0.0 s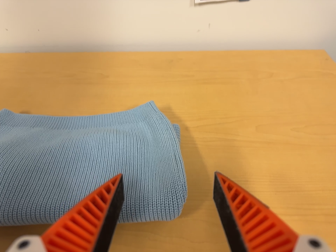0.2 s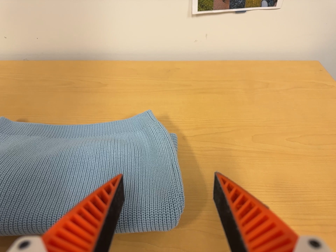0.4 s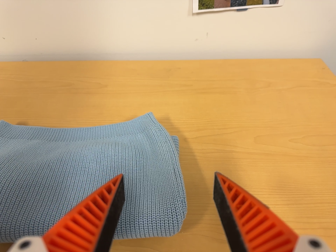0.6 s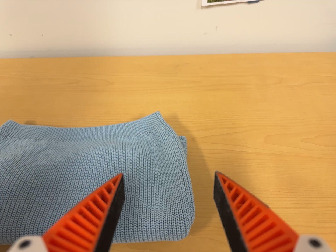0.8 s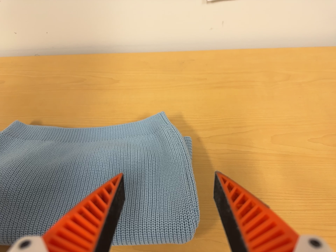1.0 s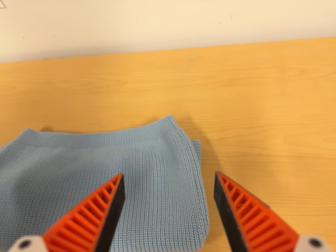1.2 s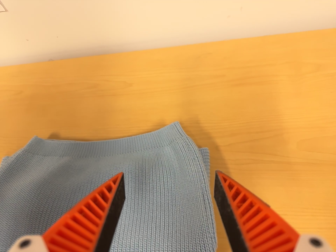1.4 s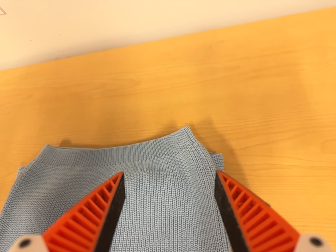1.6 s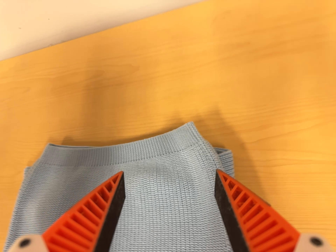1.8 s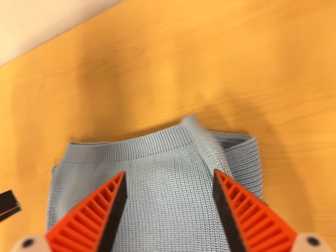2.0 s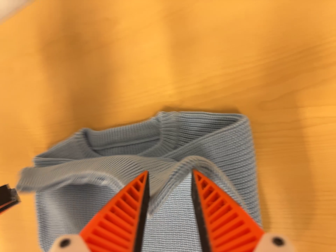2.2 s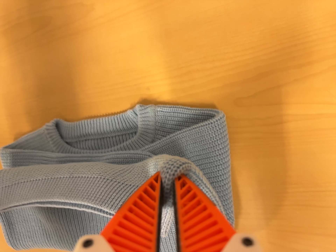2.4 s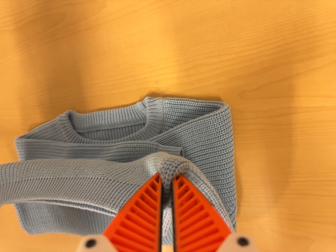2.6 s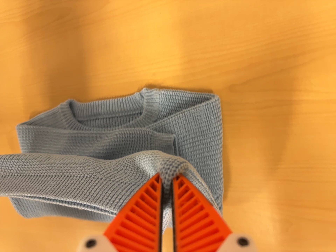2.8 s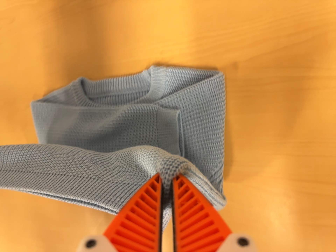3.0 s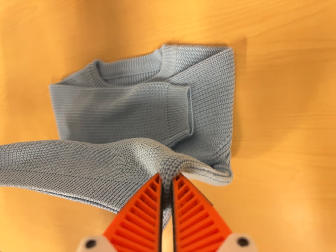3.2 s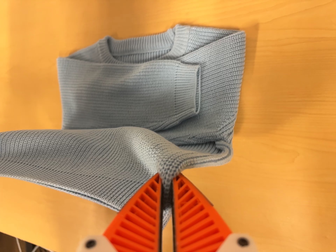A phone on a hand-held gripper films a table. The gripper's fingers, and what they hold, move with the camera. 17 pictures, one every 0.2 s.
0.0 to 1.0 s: The camera travels toward the top of its view, about 7 cm.
1.0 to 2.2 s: The camera pans to its left by about 10 degrees. It travels toward the top of its view and forward, about 28 cm. Its aim tips toward the bottom of its view by about 40 degrees. It rolls about its line of sight by about 20 degrees, and the scene rotates counterclockwise.
2.2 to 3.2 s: The camera travels toward the bottom of its view and backward, about 16 cm, so close, fixed things drift upward. It rolls about its line of sight by about 10 degrees, and the scene rotates clockwise.
The film runs backward here.
